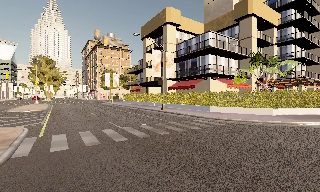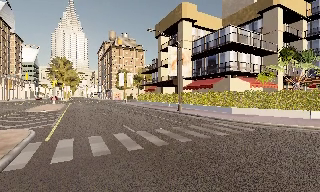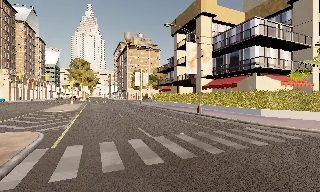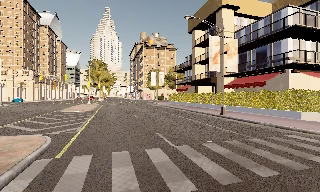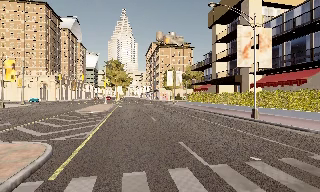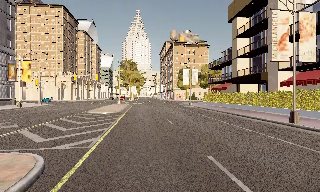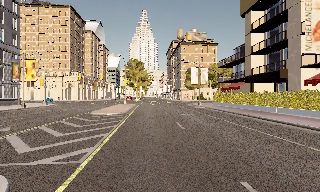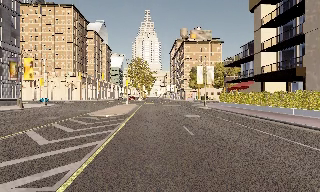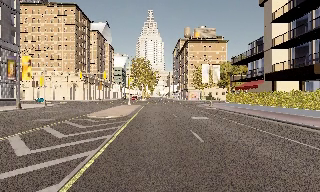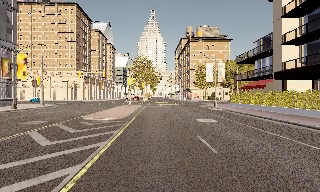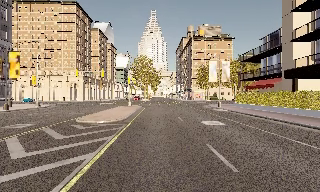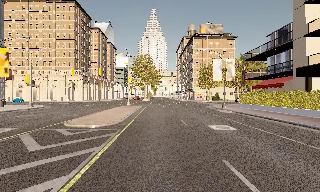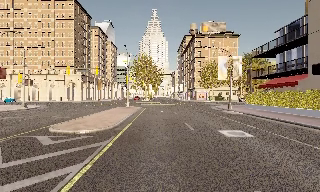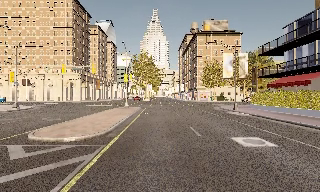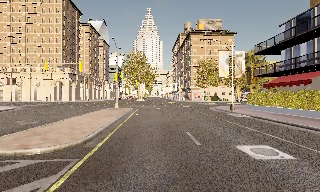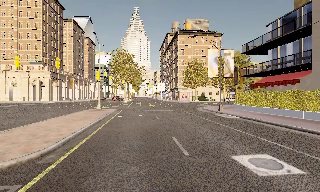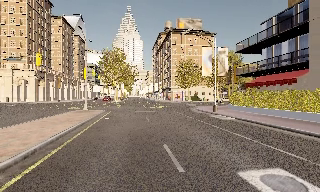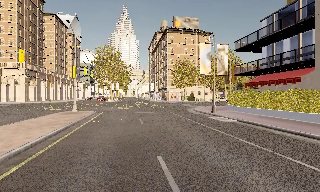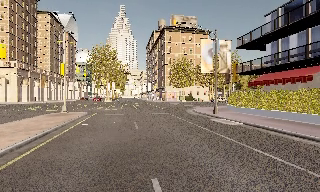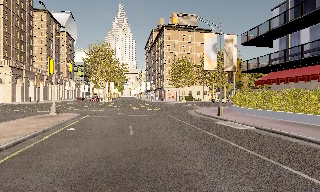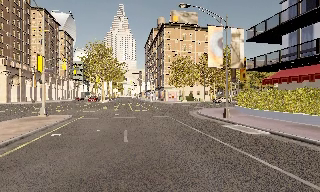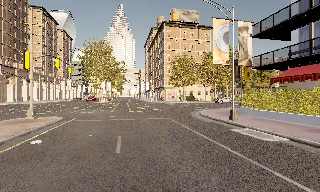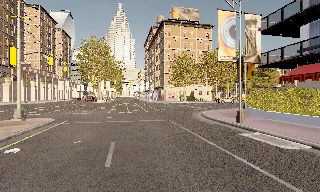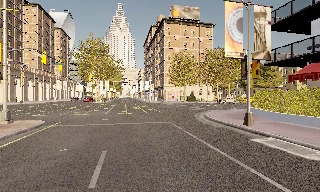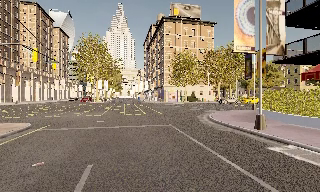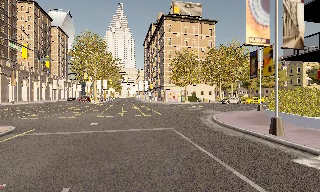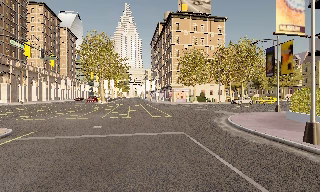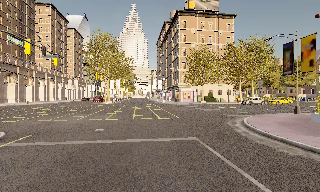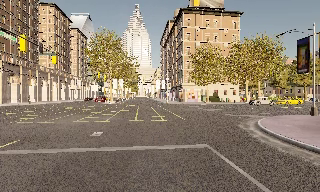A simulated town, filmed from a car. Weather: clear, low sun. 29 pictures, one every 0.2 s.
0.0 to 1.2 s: The scene slides to the right, as the camera pans about 30 degrees to its left. It travels forward, about 8 m, so what stands in front looms larger.
1.2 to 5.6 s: The camera travels forward, about 25 m, so what stands in front looms larger.
The film runs forward here.
